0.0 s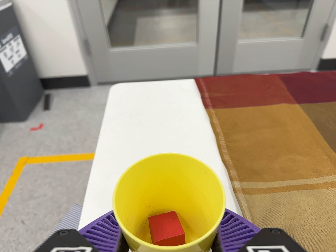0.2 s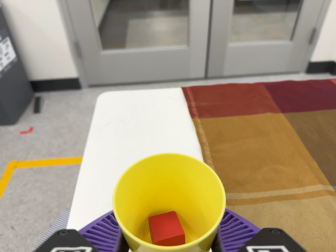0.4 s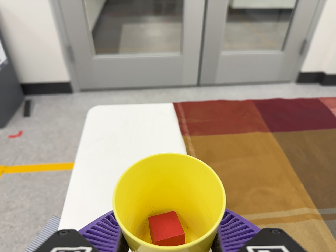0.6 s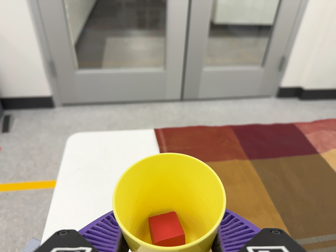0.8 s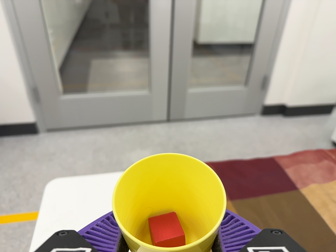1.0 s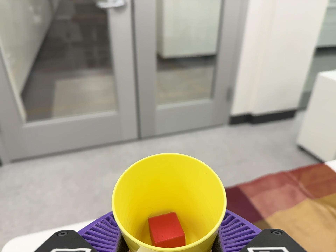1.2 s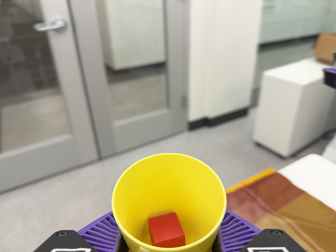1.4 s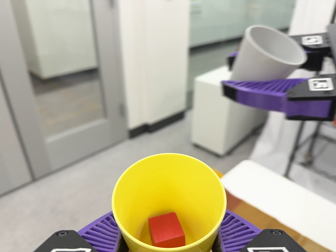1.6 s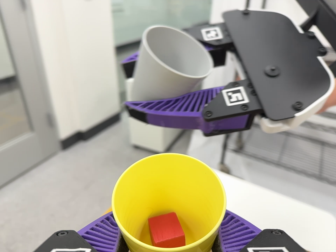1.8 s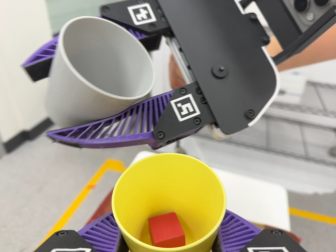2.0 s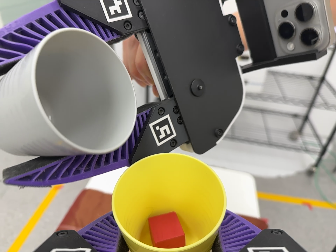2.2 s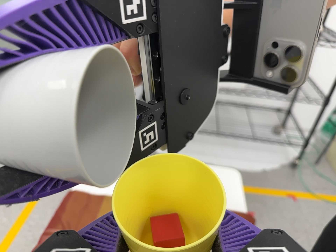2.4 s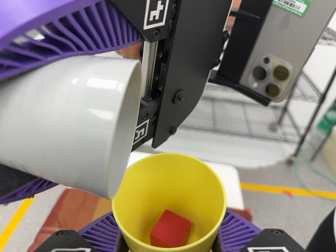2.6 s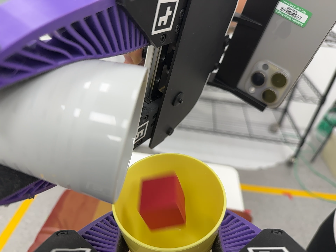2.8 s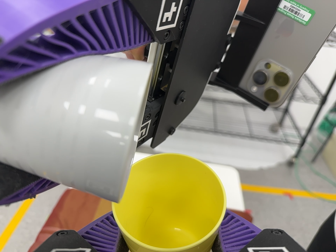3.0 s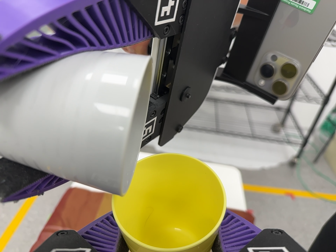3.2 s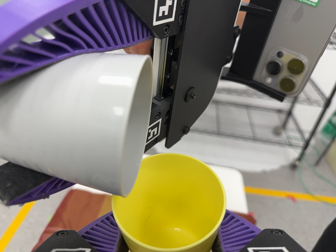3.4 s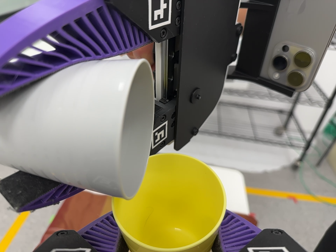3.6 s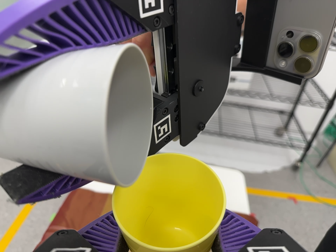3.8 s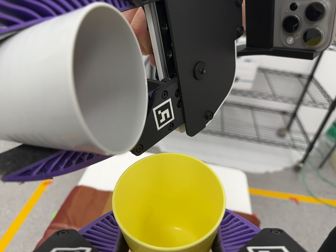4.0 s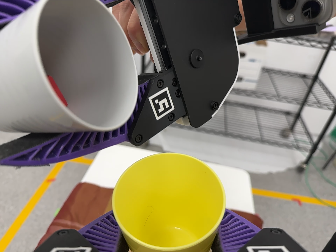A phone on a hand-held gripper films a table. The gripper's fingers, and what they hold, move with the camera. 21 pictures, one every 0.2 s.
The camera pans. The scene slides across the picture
to the left.
The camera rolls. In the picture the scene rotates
counterclockwise.
0.0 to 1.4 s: The scene slides to the left, as the camera pans about 40 degrees to its right. It travels toward the top of its view, about 26 cm, so close, fixed things drift downward. Its aim tips toward the top of its view by about 10 degrees, and the scene shifts downward. It rolls about its line of sight by about 20 degrees, and the scene rotates counterclockwise.
1.4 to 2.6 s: The camera pans to its right by about 35 degrees. It travels toward the top of its view and forward, about 8 cm. It rolls about its line of sight by about 15 degrees, and the scene rotates counterclockwise.
2.6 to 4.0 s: The camera shifts only a little, or ends up much as it began.
The film runs backward here.
